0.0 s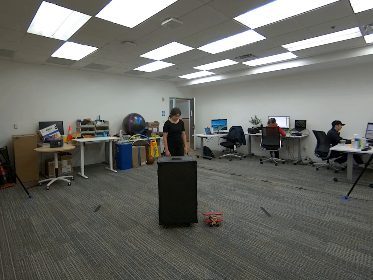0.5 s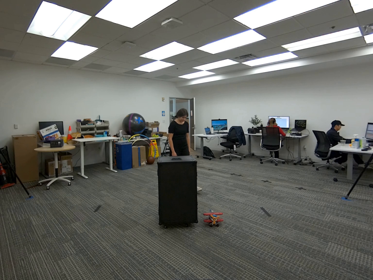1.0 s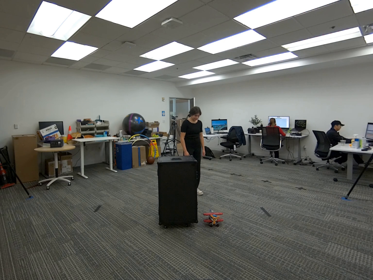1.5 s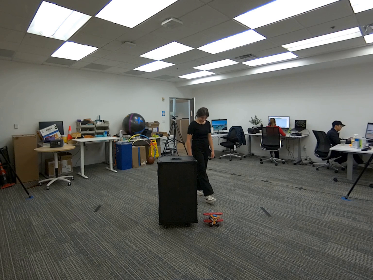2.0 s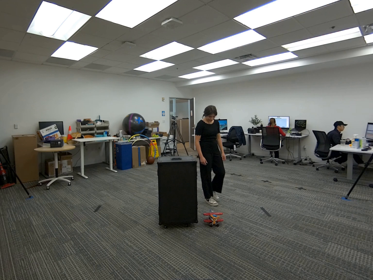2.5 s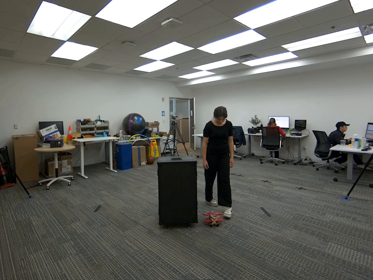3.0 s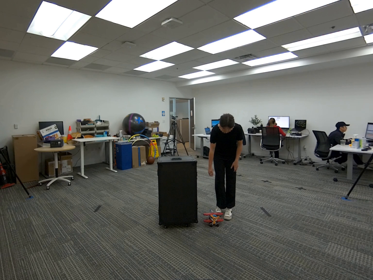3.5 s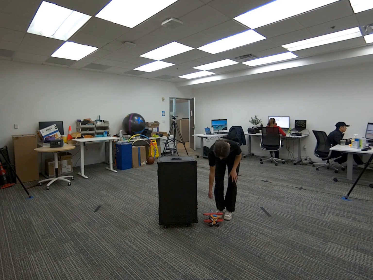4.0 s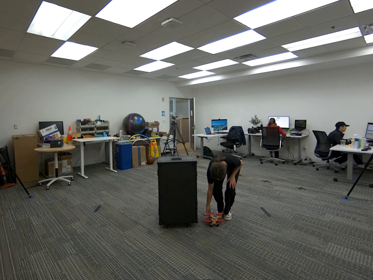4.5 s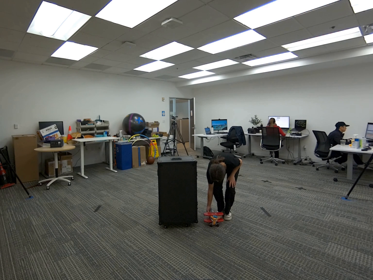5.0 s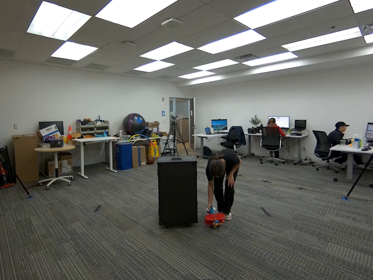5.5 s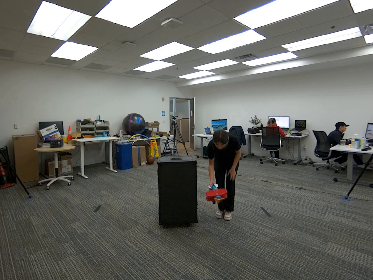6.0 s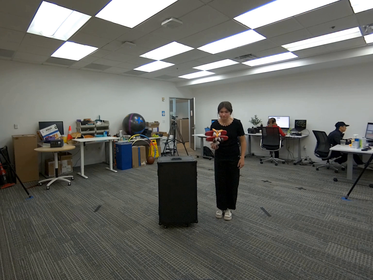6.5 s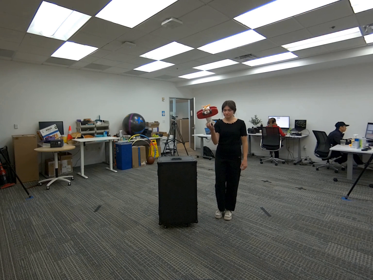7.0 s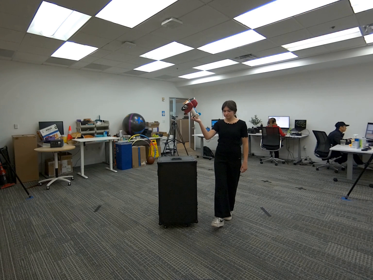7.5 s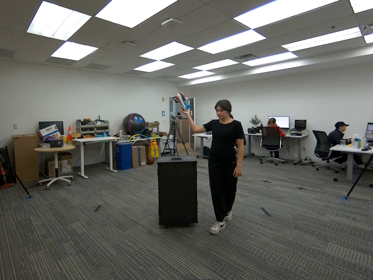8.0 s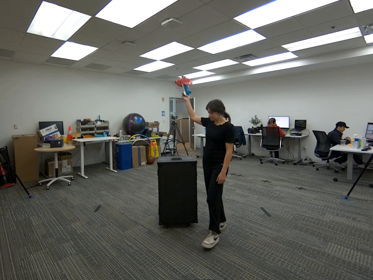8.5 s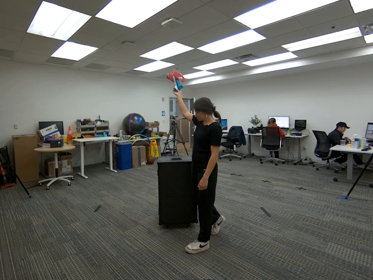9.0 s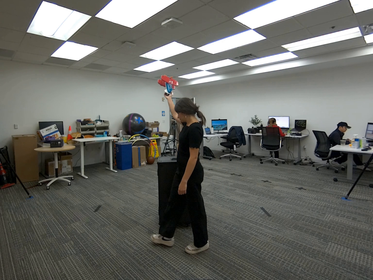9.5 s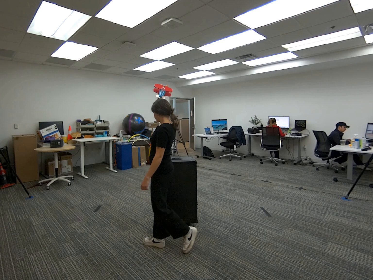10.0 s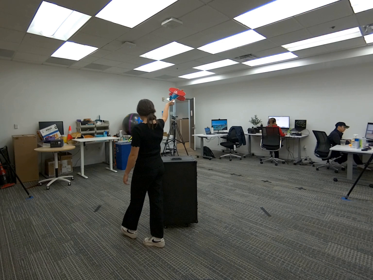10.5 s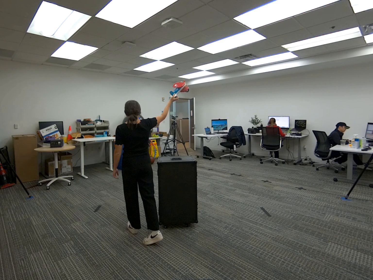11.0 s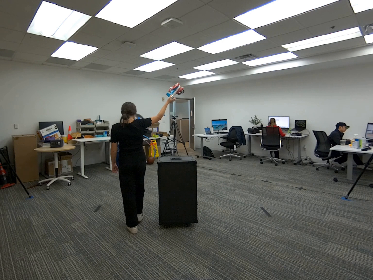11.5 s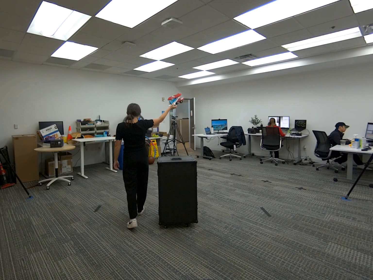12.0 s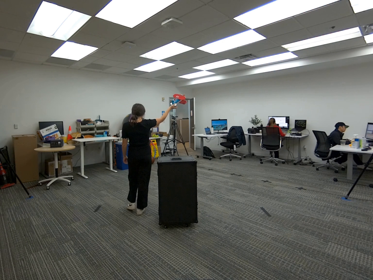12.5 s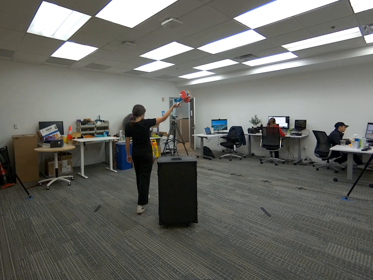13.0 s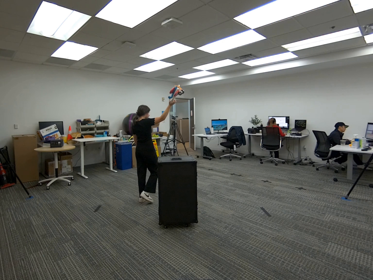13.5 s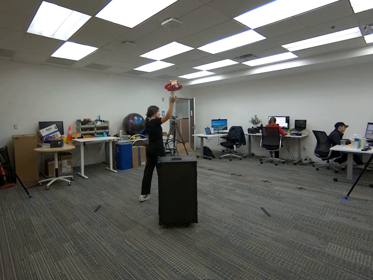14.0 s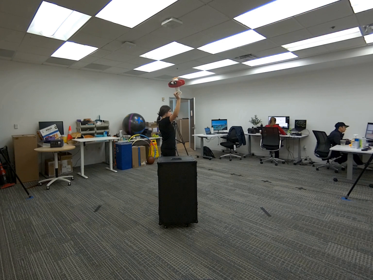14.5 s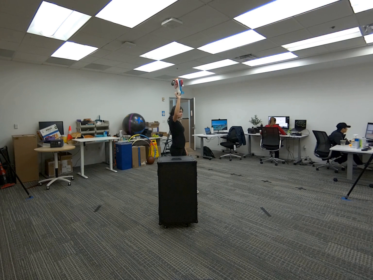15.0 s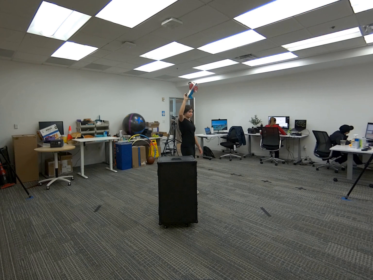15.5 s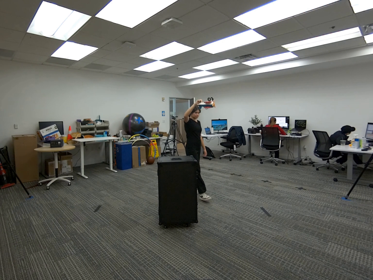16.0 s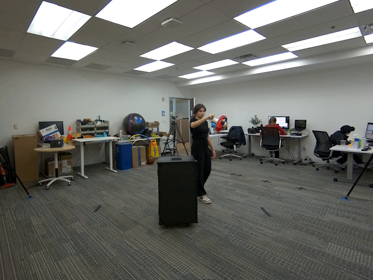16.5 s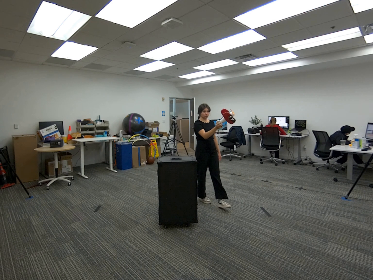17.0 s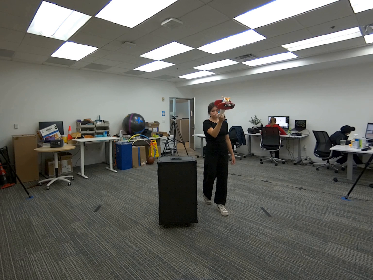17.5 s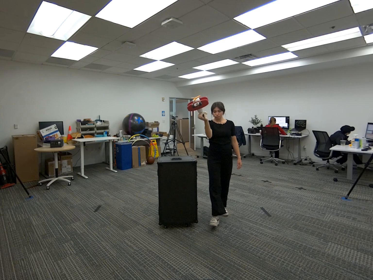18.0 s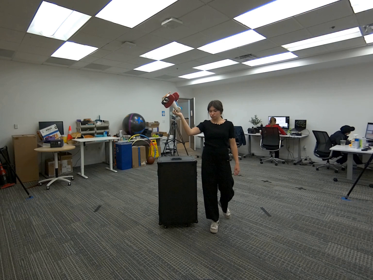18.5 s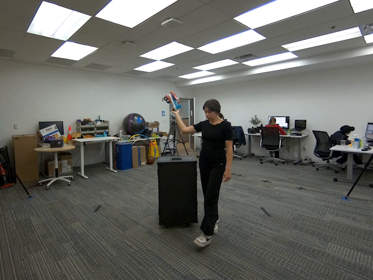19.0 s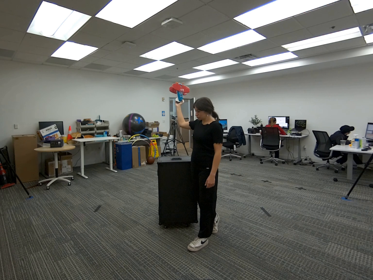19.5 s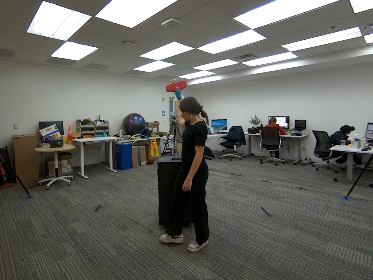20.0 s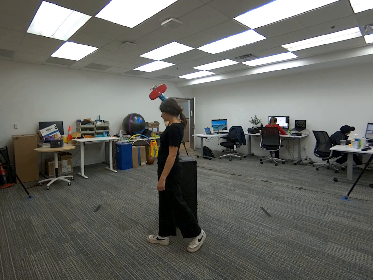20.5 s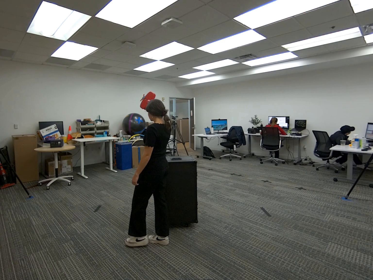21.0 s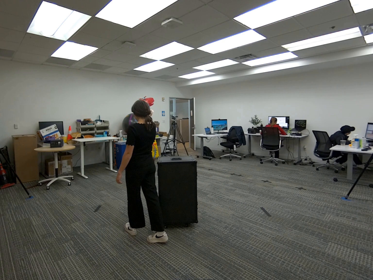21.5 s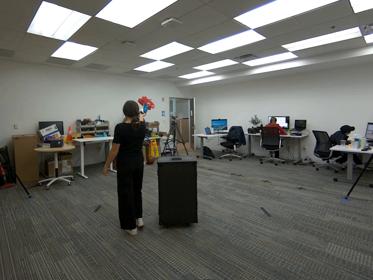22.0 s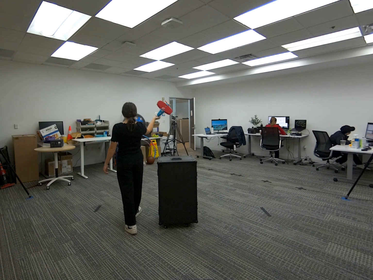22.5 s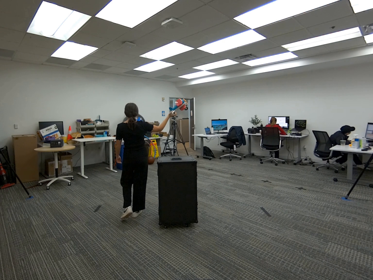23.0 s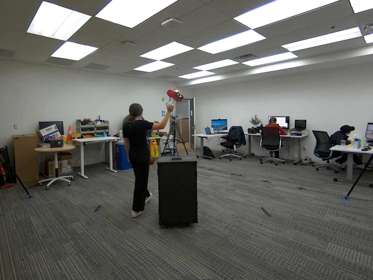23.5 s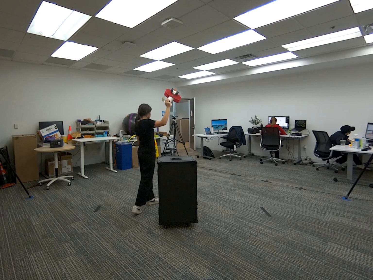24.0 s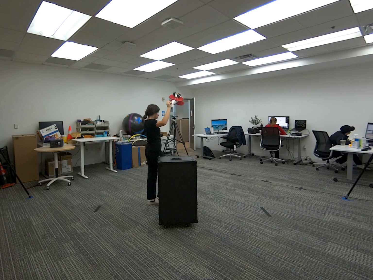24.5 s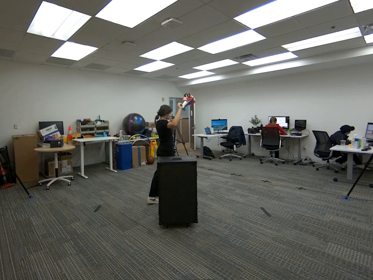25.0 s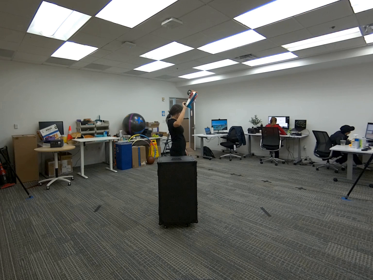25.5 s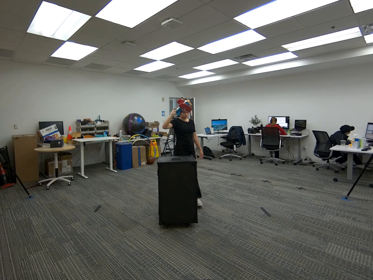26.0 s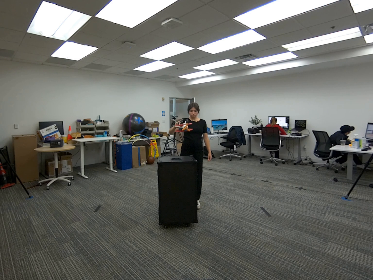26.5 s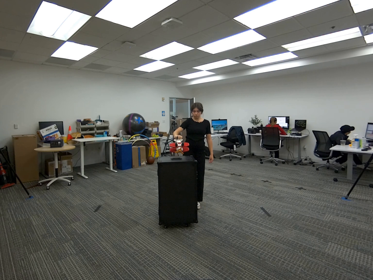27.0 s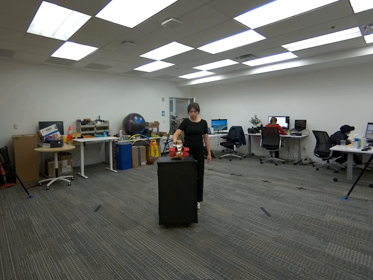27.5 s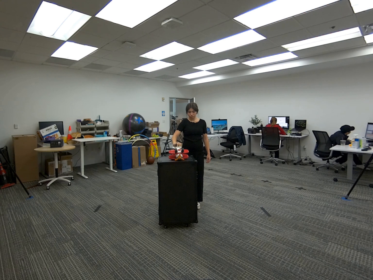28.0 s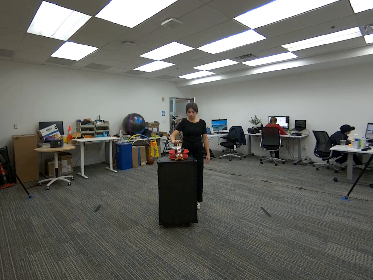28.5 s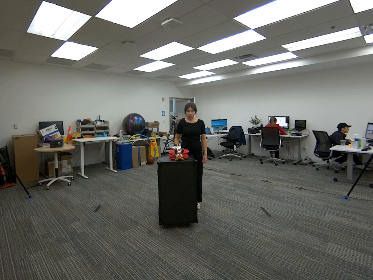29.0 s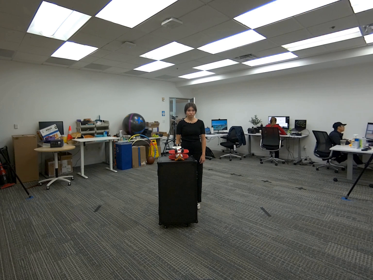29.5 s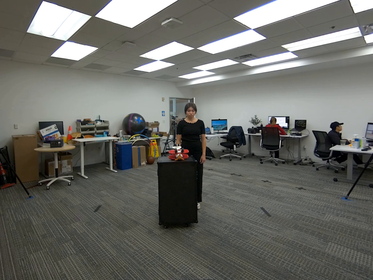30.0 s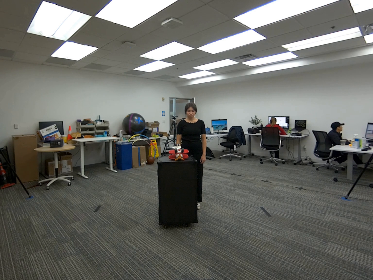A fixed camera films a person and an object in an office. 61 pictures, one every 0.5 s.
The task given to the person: Walk to the toy airplane on the ground, pick it up with your right hand, hold it in the air, walk to the g1 box, and place the airplane on the box.
